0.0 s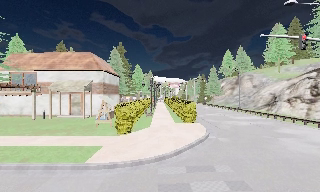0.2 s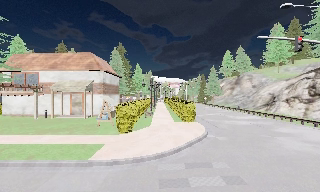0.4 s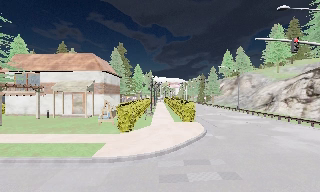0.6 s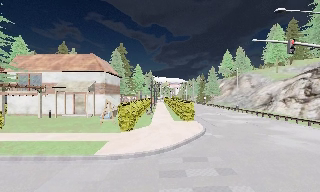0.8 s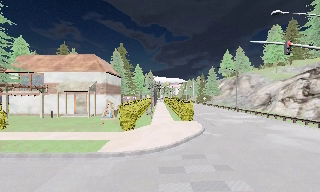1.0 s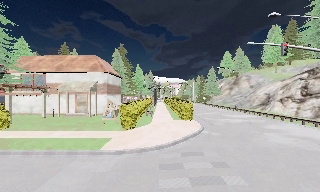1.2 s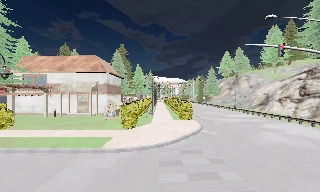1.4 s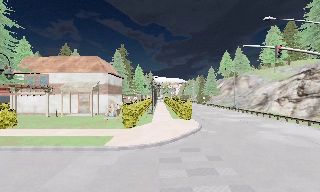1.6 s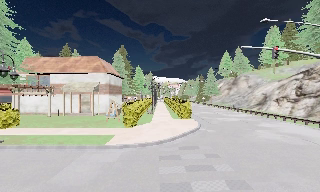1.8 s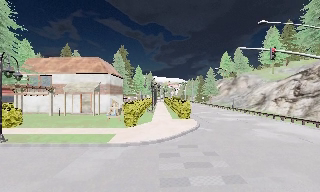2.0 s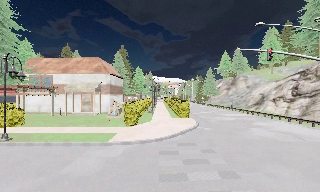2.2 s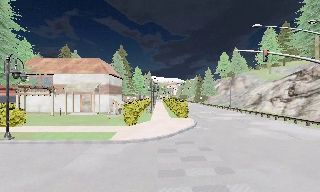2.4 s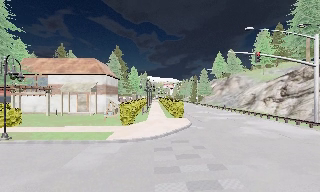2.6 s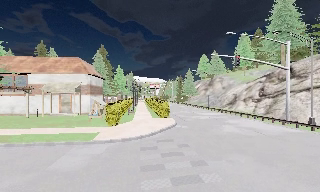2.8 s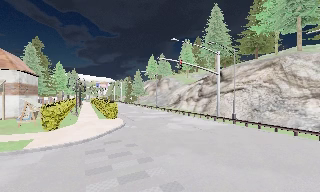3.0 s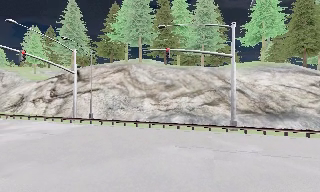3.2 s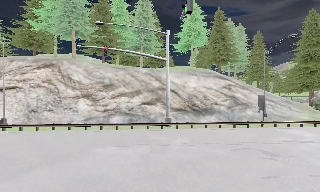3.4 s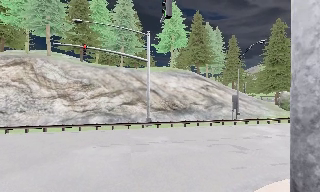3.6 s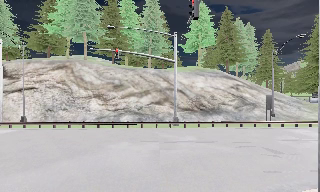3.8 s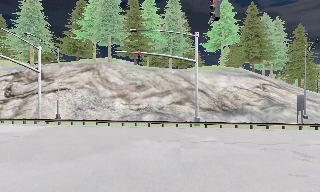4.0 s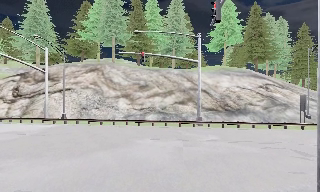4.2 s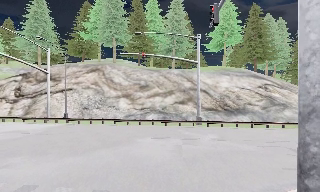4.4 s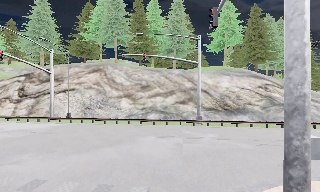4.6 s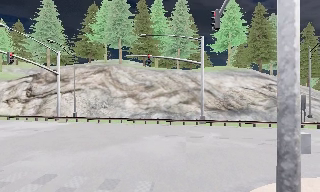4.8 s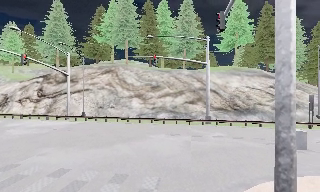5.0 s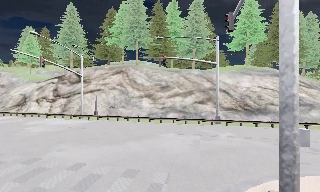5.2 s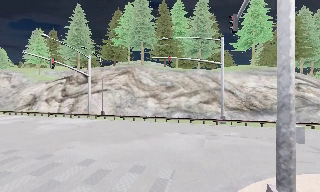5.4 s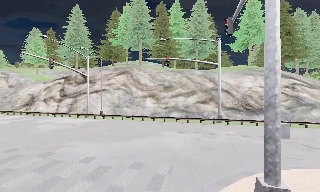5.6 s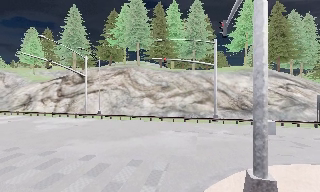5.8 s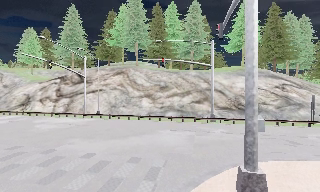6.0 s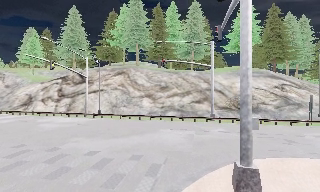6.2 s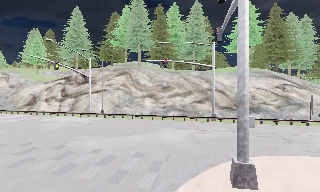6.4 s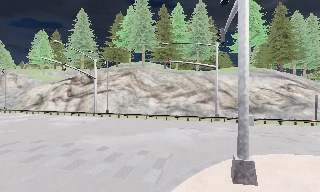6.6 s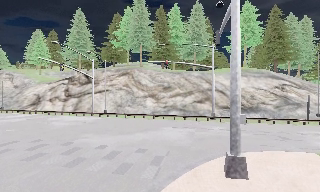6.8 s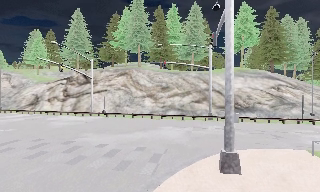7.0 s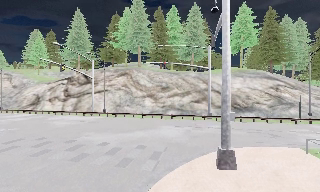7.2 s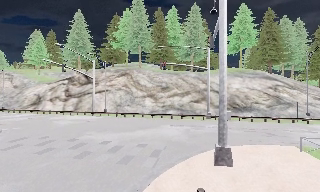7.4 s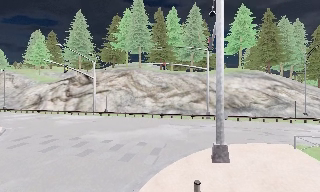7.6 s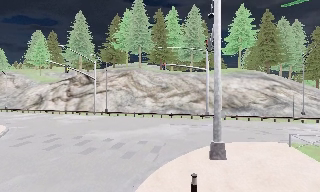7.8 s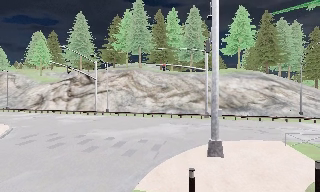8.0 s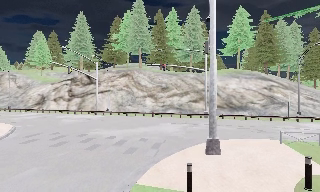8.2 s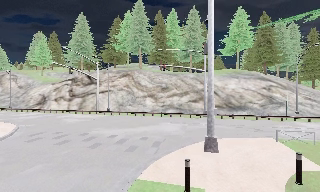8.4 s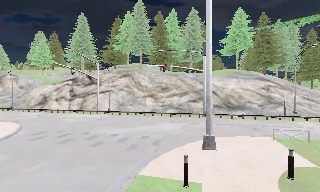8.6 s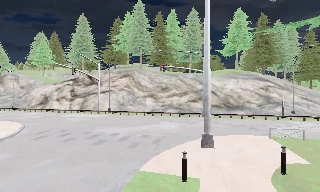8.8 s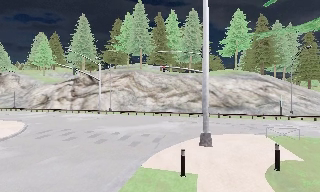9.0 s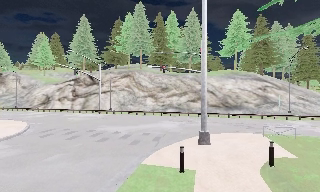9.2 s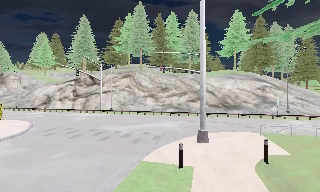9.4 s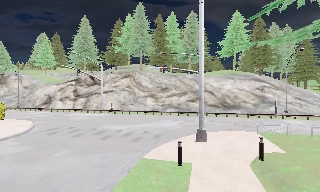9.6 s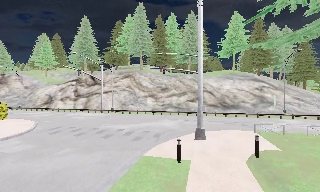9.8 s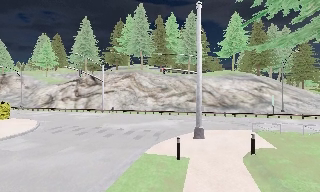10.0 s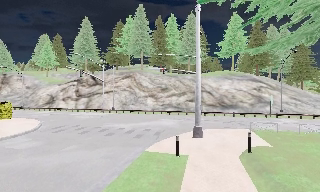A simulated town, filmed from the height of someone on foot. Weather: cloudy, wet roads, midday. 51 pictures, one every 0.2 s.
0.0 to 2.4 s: The camera travels backward, about 3.5 m, so what stands in front gets smaller.
2.4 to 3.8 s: The camera swings to its right by about 80 degrees, and the scene slides to the left. It travels backward, about 2 m.
3.8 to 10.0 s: The camera travels backward, about 8 m, so what stands in front gets smaller.
The film runs backward here.
